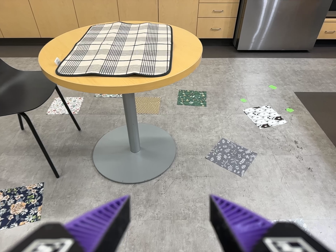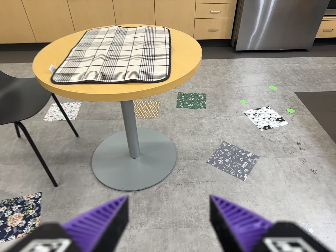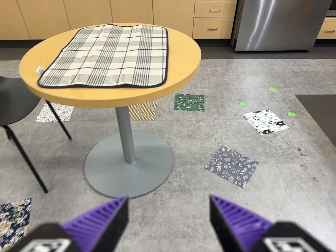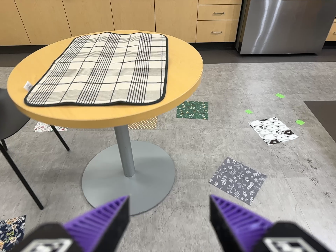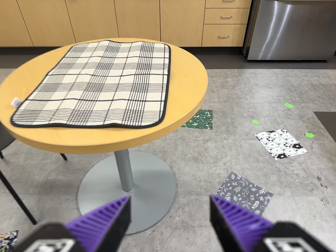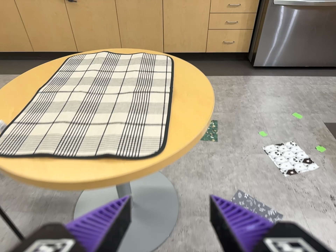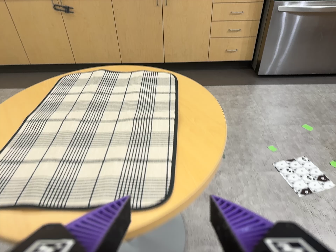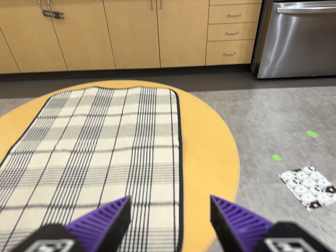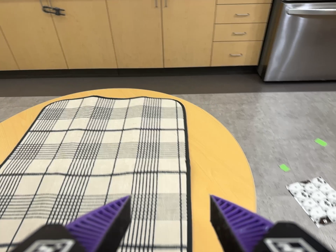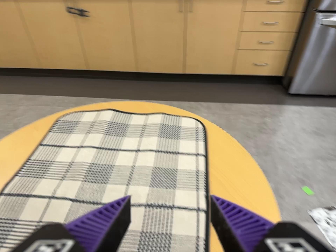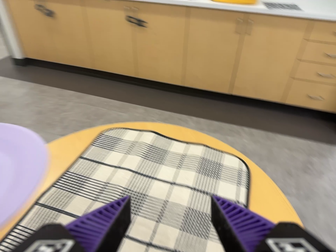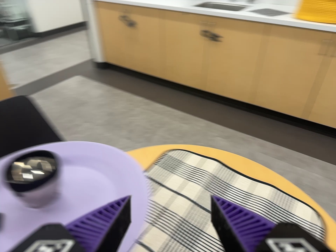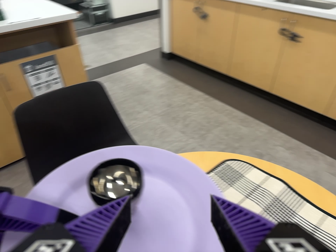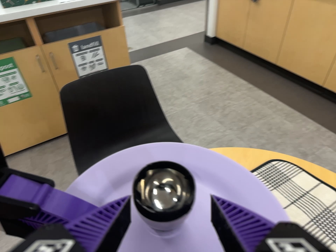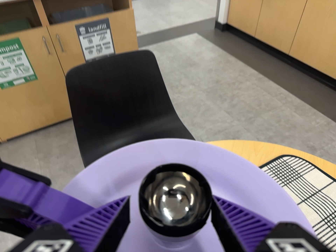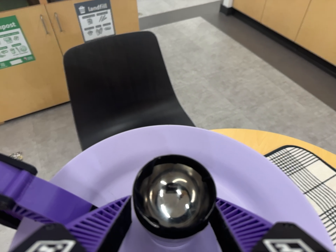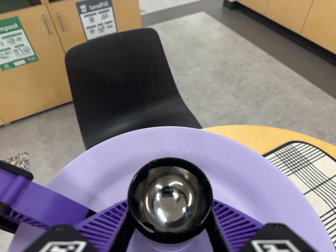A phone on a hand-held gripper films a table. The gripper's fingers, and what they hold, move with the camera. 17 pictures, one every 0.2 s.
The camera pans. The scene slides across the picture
to the right.
0.0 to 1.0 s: The camera travels forward and toward the top of its view, about 40 cm, so what stands in front looms larger.
1.0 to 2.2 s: The scene slides to the right, as the camera pans about 25 degrees to its left. It travels toward the top of its view and forward, about 50 cm, so close, fixed things drift downward. It rolls about its line of sight by about 20 degrees, and the scene rotates clockwise.
2.2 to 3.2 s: The scene slides to the right, as the camera pans about 25 degrees to its left. It travels forward, toward the top of its view and to its left, about 14 cm, so what stands in front looms larger. Its aim tips toward the bottom of its view by about 10 degrees. It rolls about its line of sight by about 15 degrees, and the scene rotates clockwise.
The film runs forward here.
